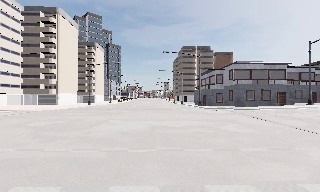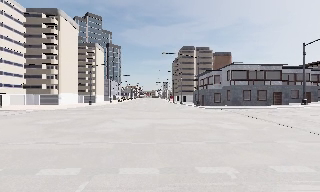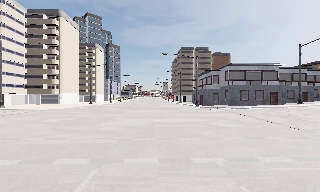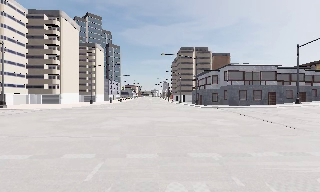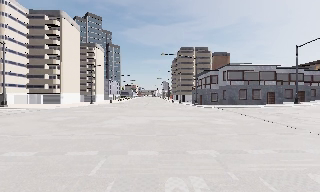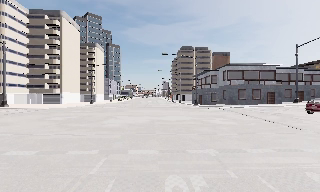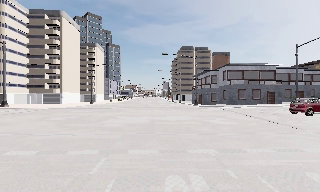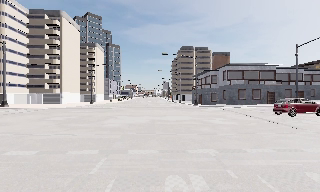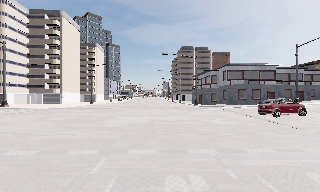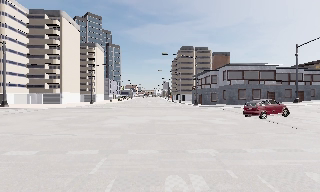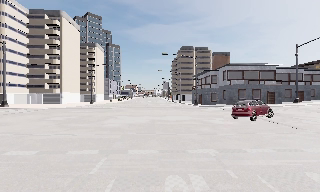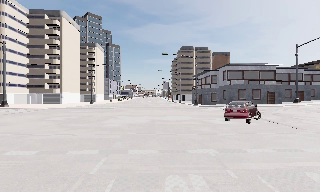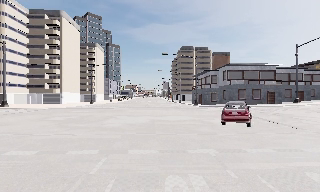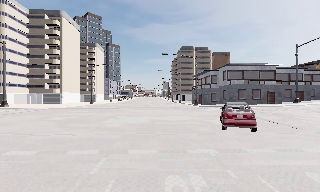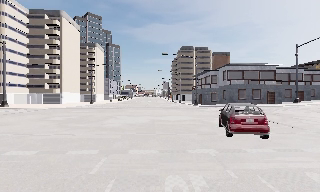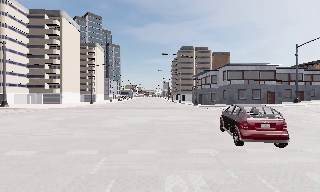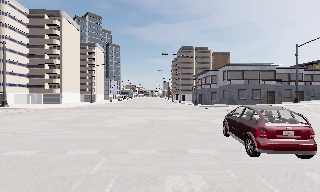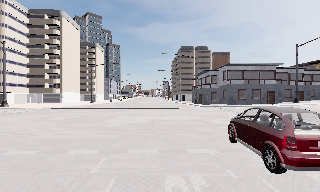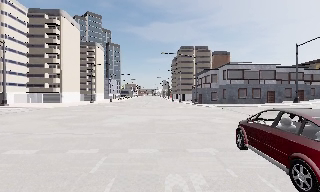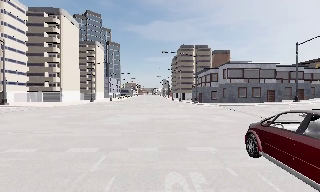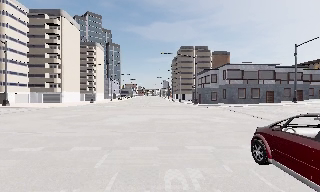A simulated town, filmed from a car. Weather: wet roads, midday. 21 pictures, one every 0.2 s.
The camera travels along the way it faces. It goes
backward.
0.0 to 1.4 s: The camera travels backward, about 2 m, so what stands in front gets smaller. It loses speed.
1.4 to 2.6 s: The camera keeps its place and its aim.
2.6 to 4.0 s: The camera shifts only a little, or ends up much as it began.
The film runs backward here.
